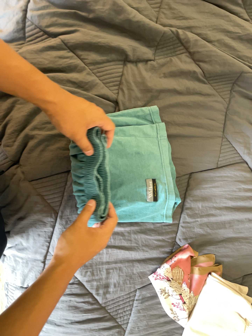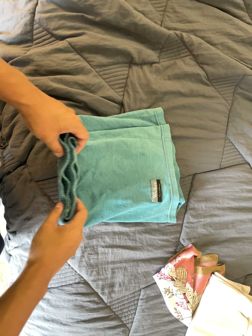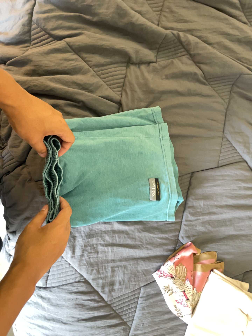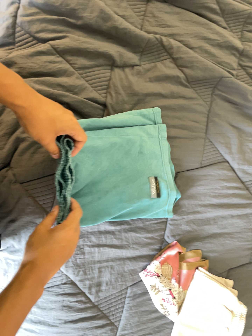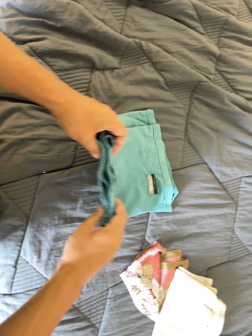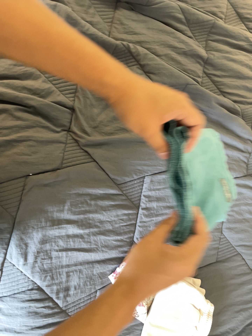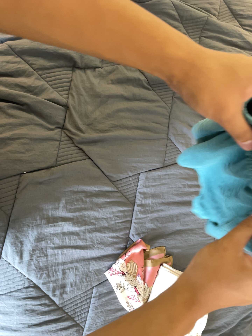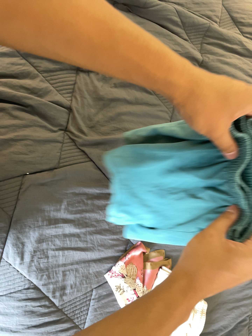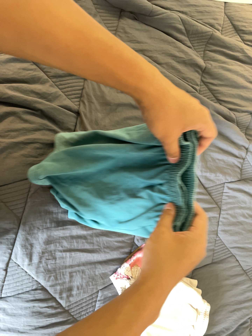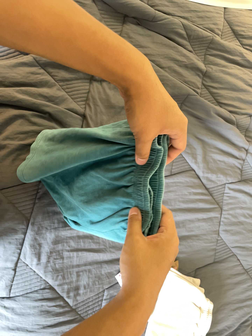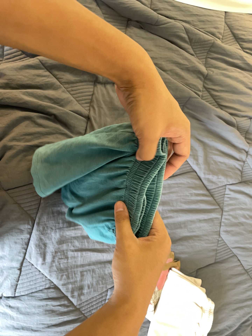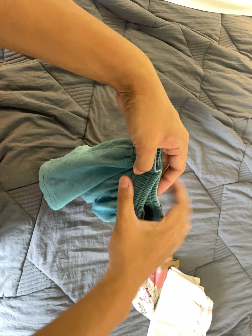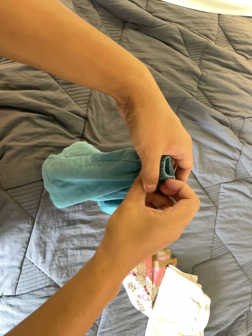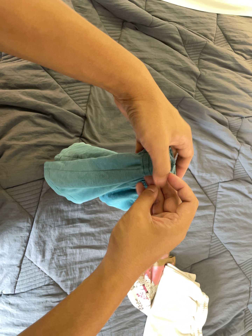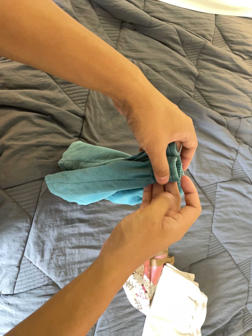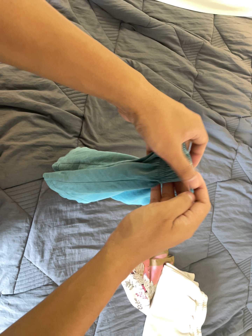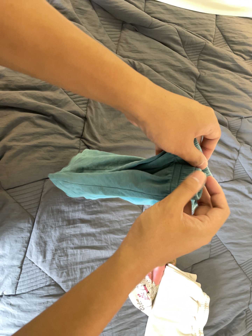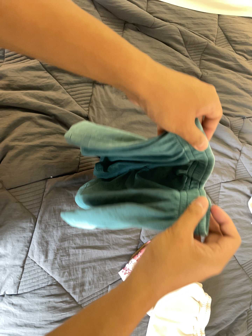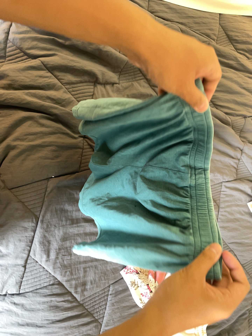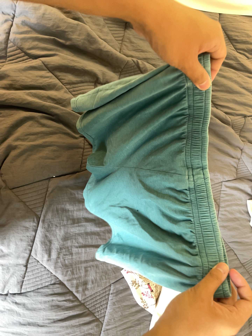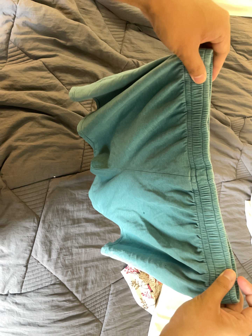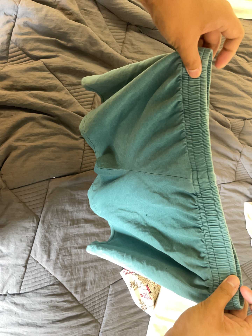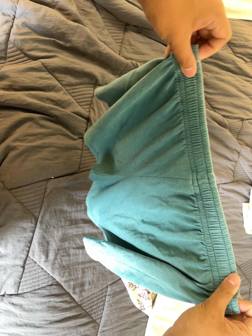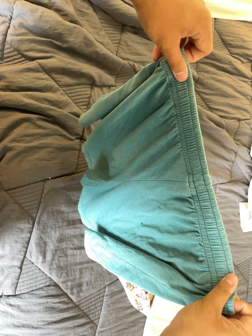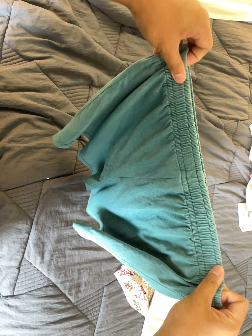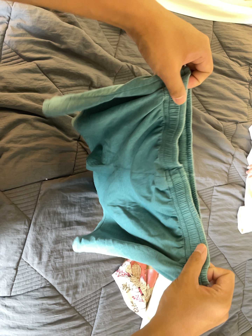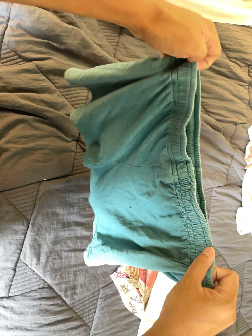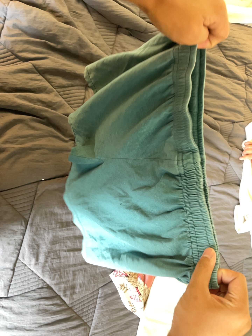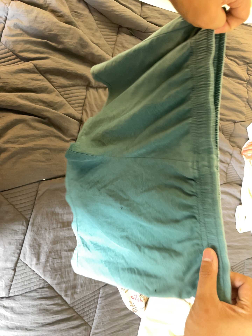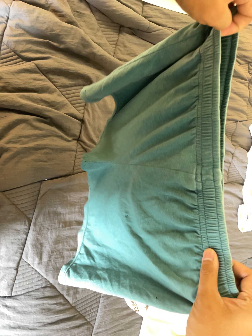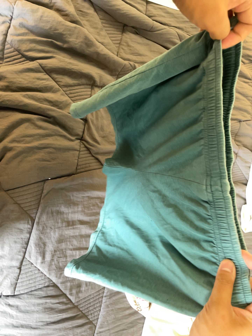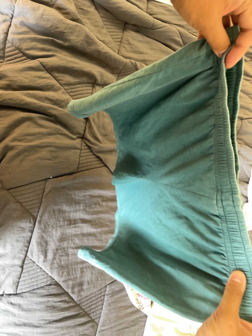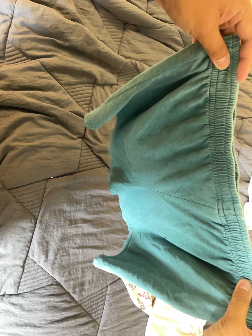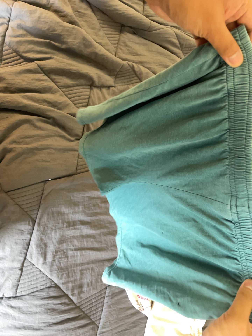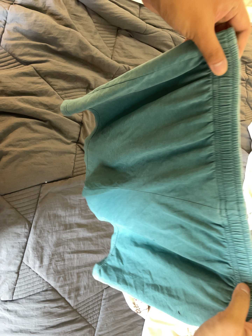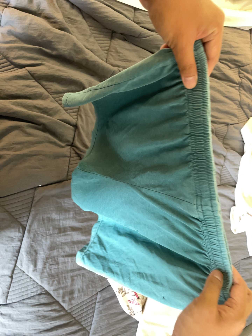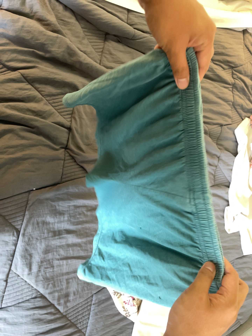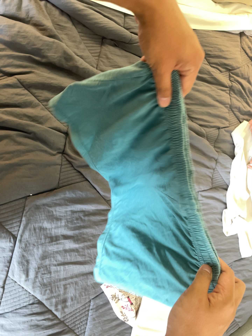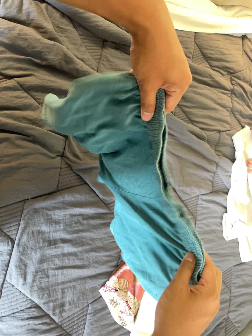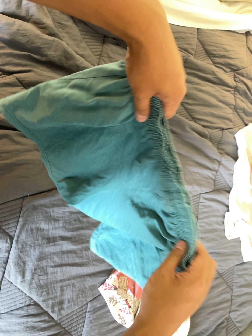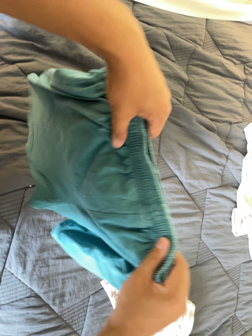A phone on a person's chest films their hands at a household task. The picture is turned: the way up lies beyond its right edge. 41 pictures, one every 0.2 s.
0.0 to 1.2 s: The camera shifts only a little, or ends up much as it began.
1.2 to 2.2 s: The camera travels to its left and backward, about 10 cm.
2.2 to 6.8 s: The camera shifts only a little, or ends up much as it began.
6.8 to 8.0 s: The camera shifts only a little, or ends up much as it began.
The film runs backward here.
